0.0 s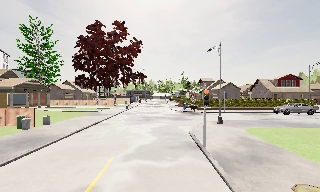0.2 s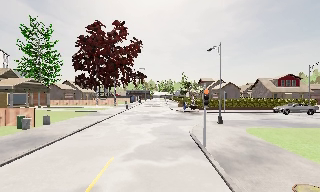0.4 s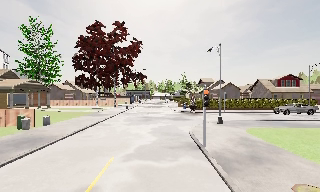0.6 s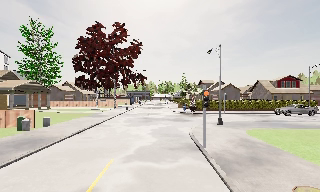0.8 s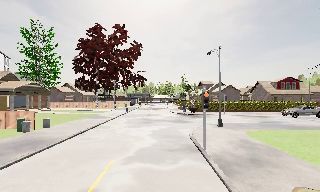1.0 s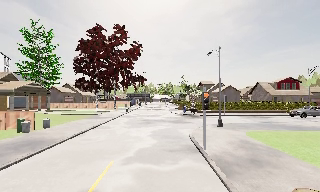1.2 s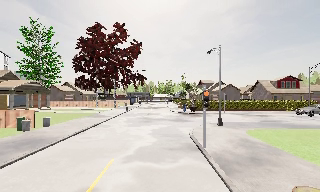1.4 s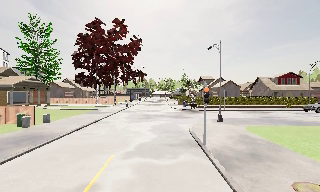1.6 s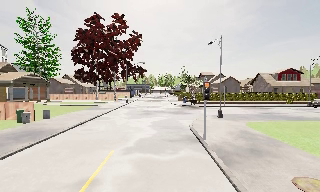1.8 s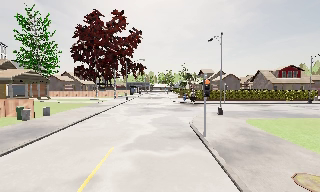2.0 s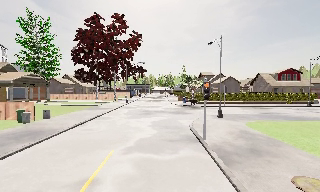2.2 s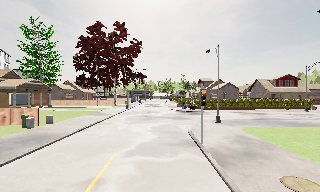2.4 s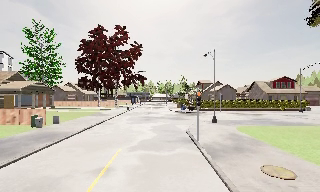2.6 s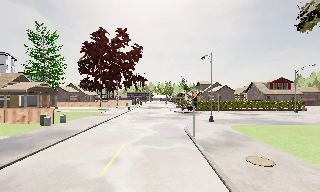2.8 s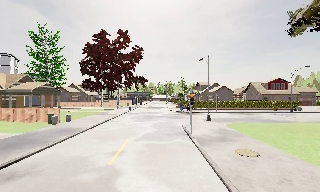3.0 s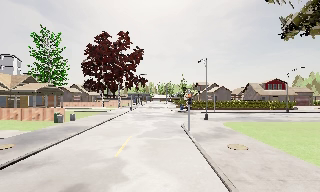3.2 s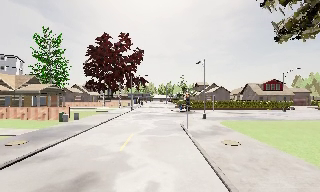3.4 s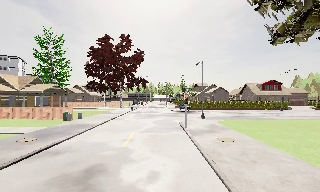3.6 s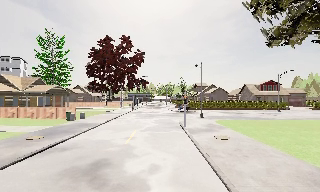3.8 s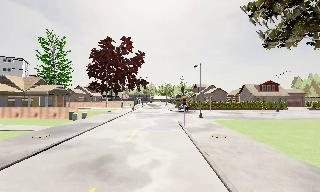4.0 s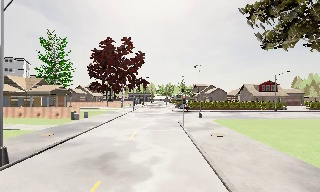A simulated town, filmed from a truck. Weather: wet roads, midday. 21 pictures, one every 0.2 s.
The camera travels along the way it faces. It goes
backward.
0.0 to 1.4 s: The camera keeps its place and its aim.
1.4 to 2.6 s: The camera travels backward, about 2.5 m, so what stands in front gets smaller. It gains speed.
2.6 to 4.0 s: The camera travels backward, about 5 m, so what stands in front gets smaller. It loses speed.
The film runs backward here.
